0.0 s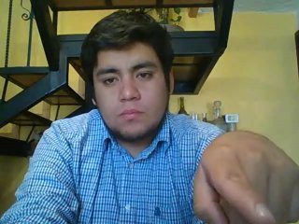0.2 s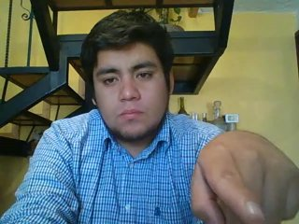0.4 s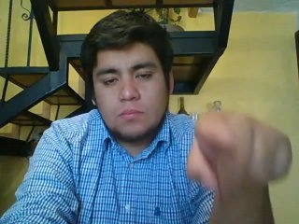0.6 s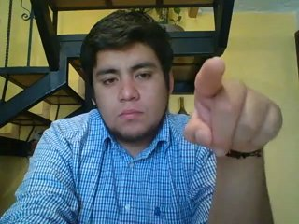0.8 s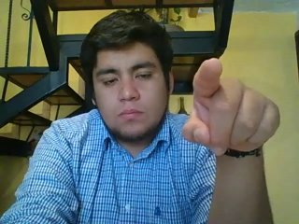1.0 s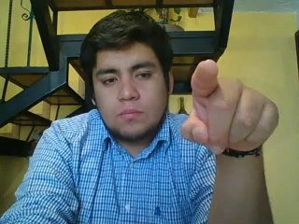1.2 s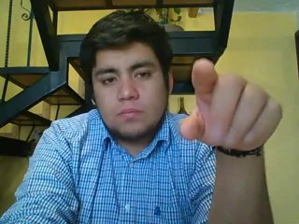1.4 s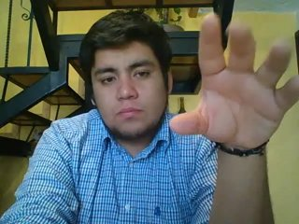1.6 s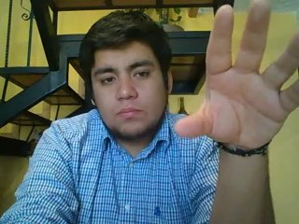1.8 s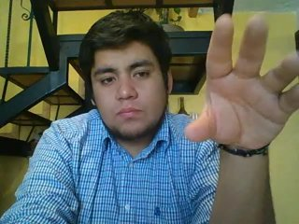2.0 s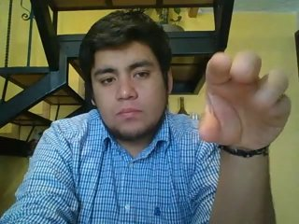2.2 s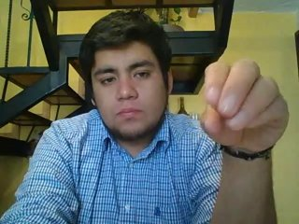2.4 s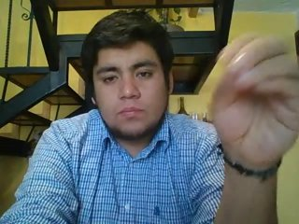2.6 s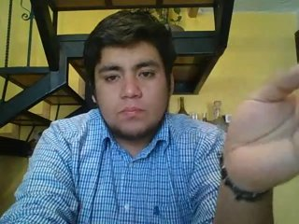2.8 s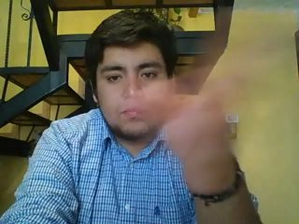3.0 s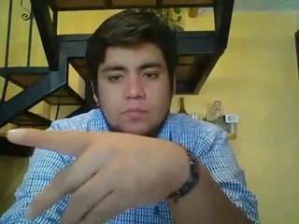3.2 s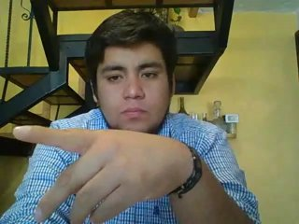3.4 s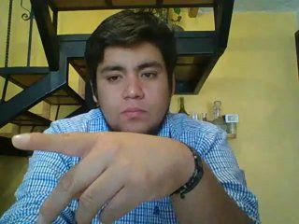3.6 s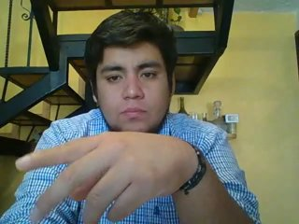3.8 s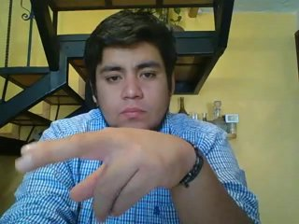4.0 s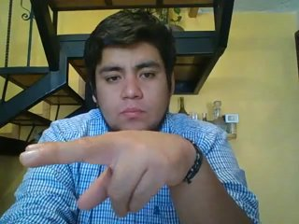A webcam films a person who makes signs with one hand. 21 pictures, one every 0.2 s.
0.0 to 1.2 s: Pointing with one finger.
1.3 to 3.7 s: On the screen the hand sweeps to the left. The name of the sign: Throw right.
